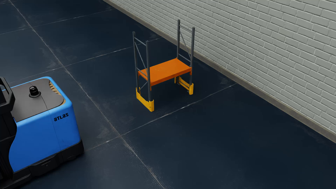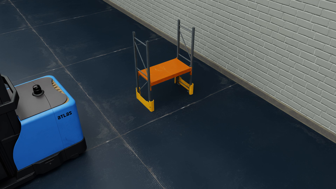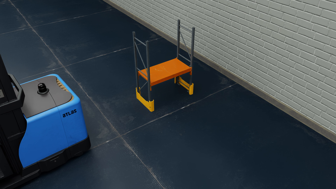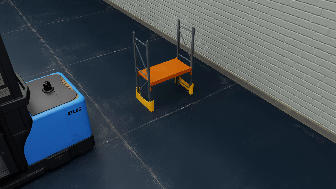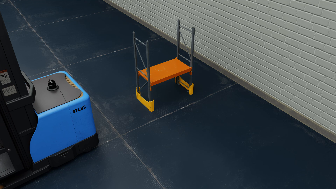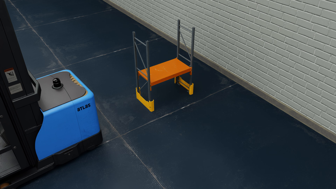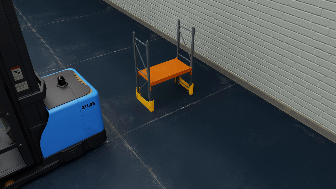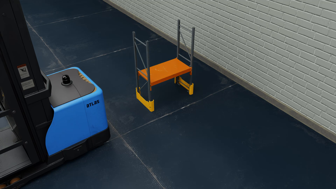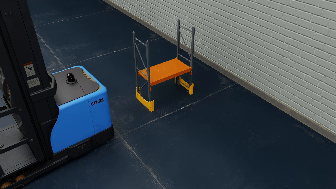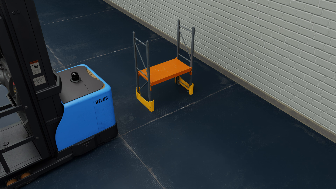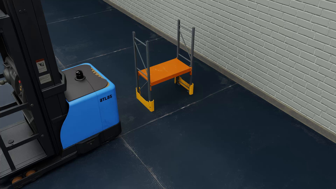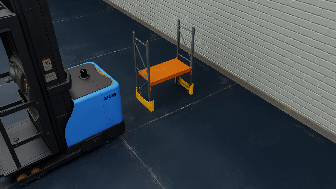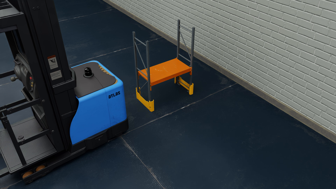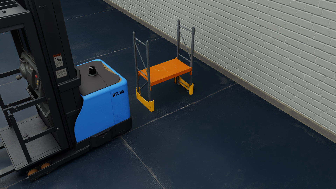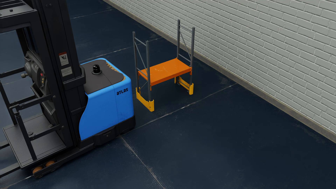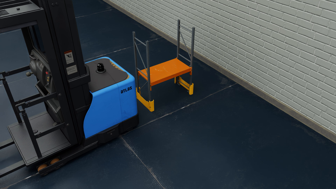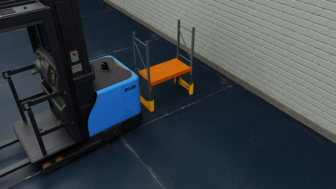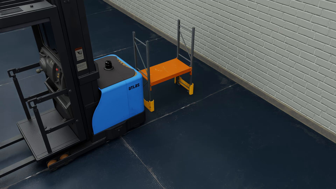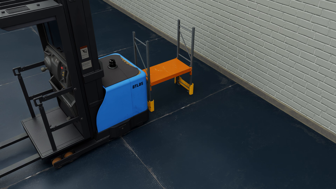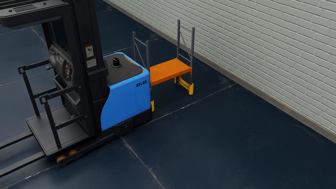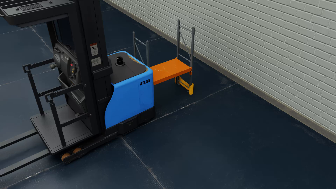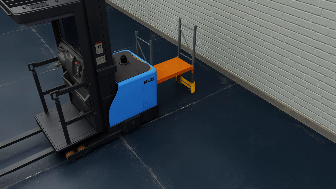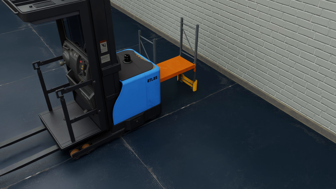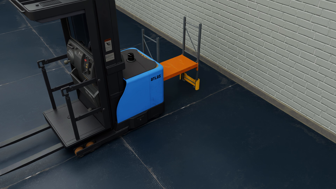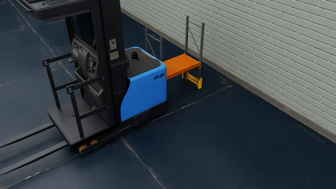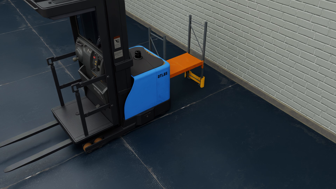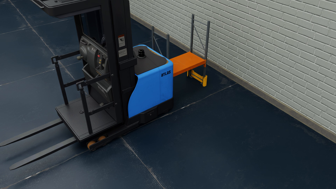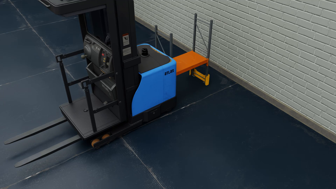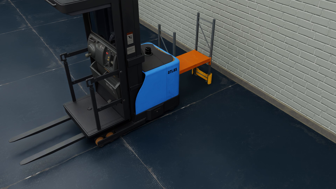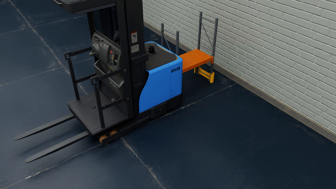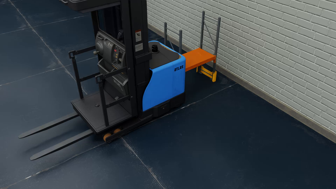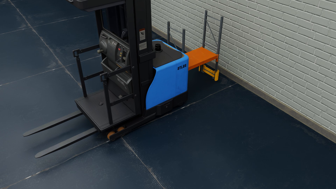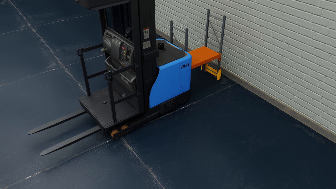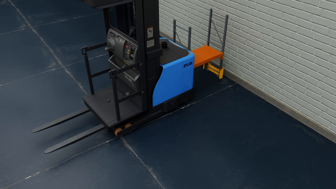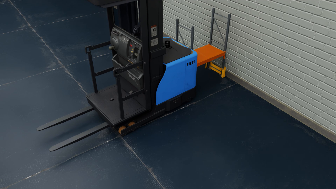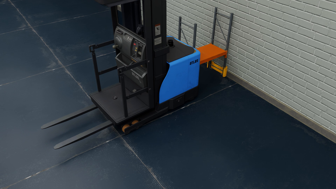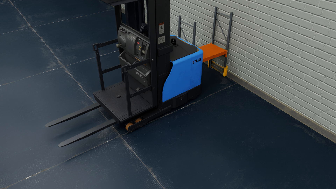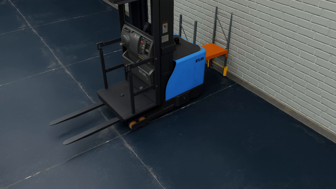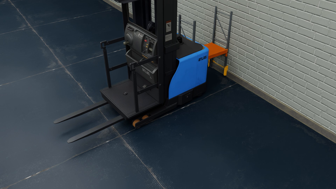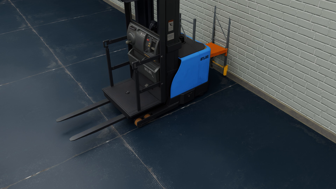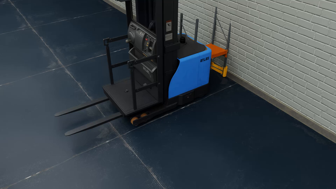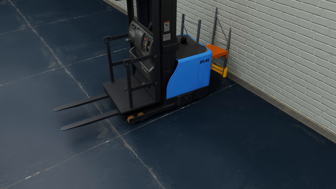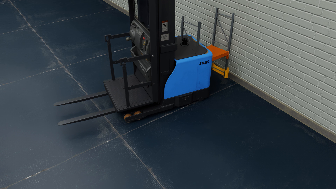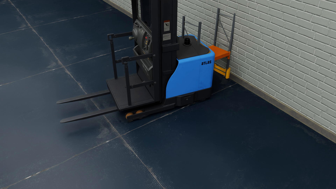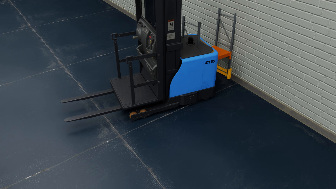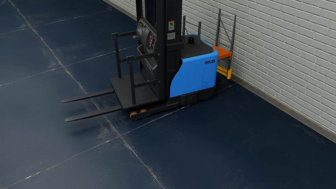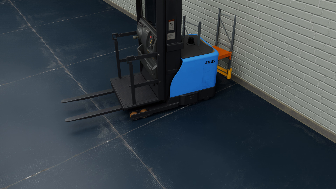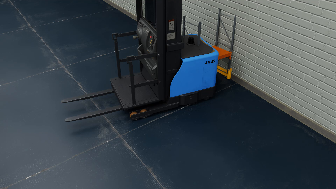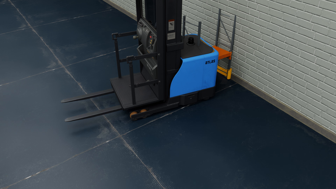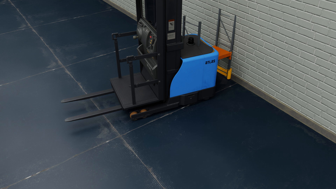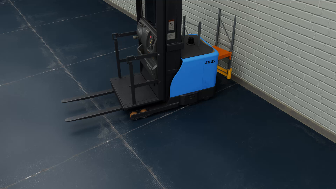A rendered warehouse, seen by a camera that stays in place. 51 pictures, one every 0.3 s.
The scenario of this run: A forklift runs into an object in its way.
